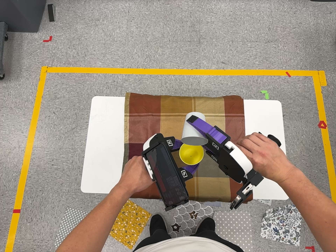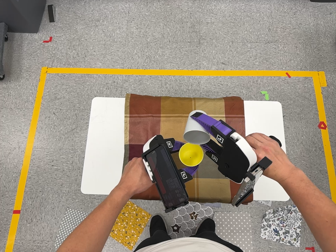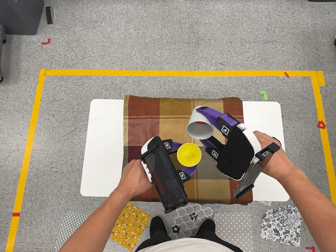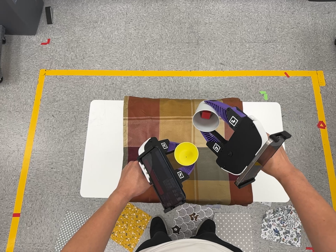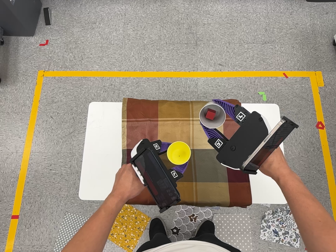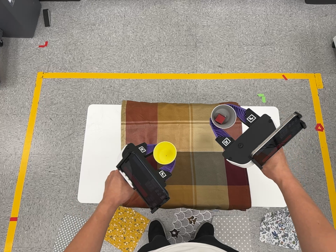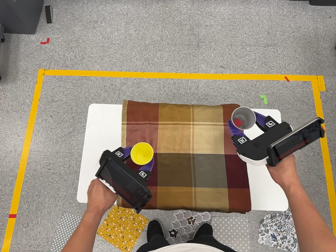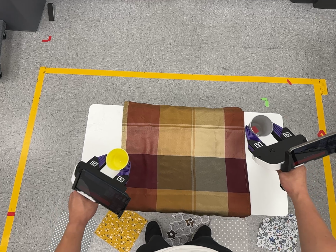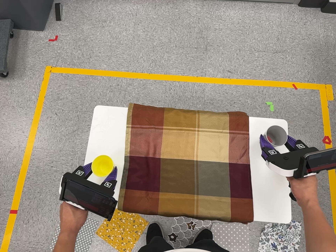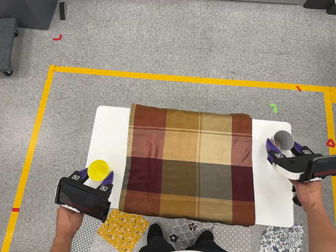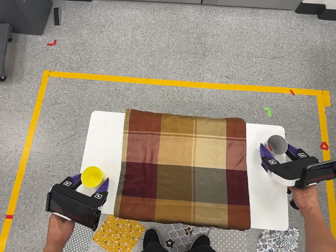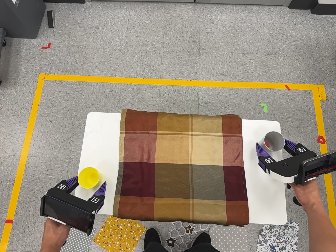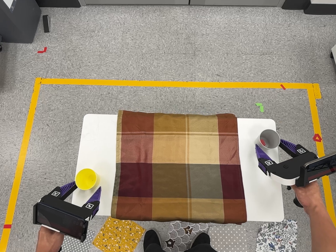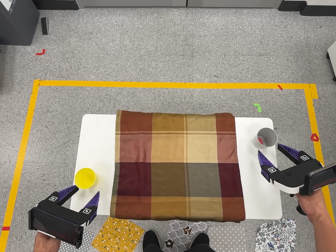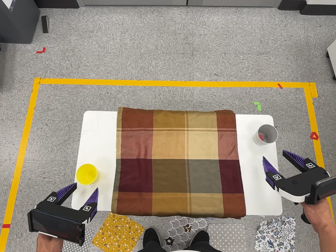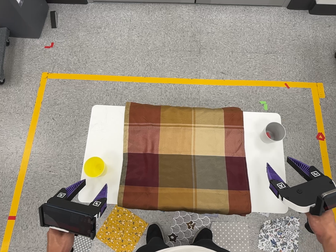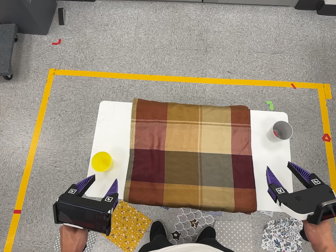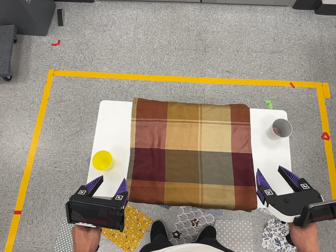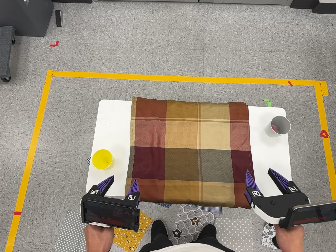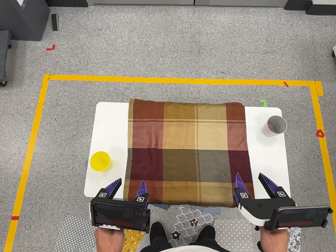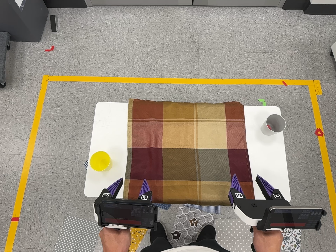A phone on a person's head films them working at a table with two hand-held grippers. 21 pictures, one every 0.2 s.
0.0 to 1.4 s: The camera travels toward the top of its view, about 6 cm, so close, fixed things drift downward.
1.4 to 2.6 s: The camera shifts only a little, or ends up much as it began.
2.6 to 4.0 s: The camera travels toward the bottom of its view and to its left, about 9 cm, so close, fixed things drift upward.
The film runs backward here.
